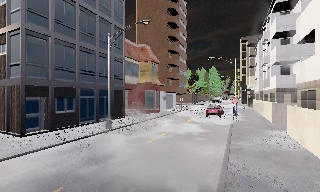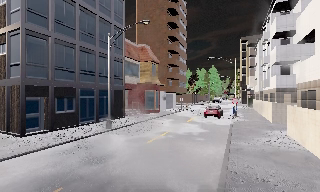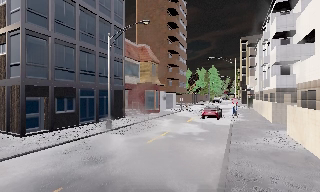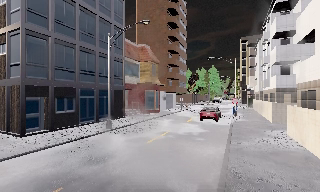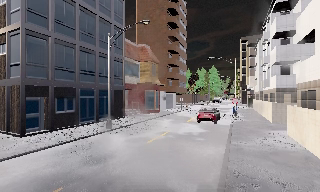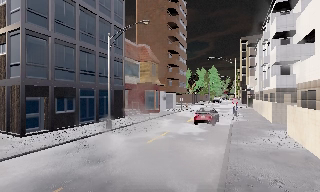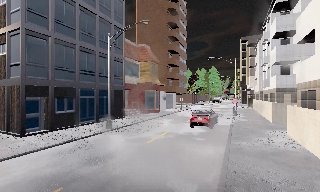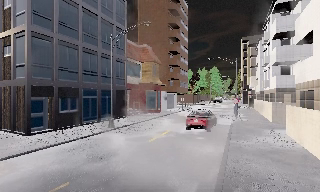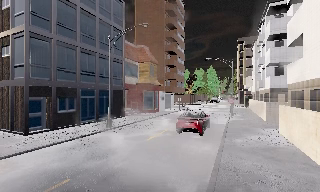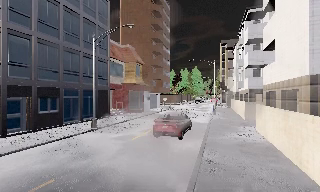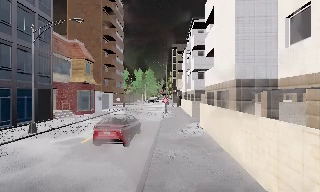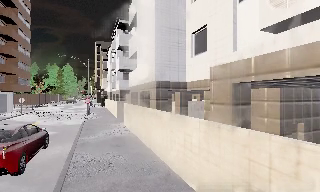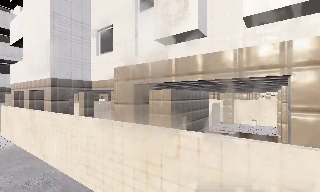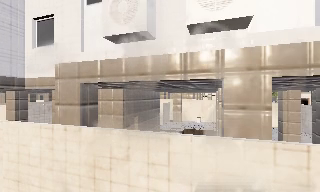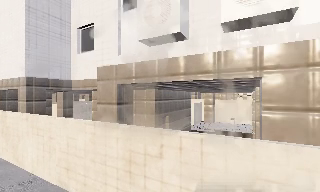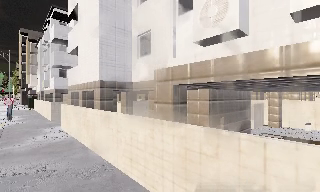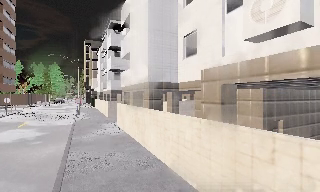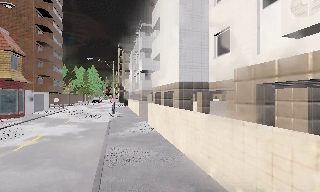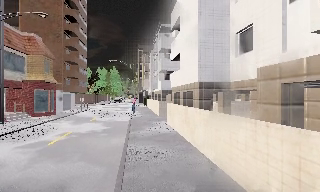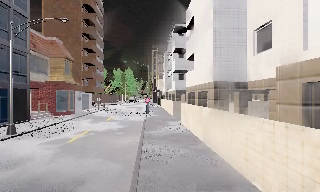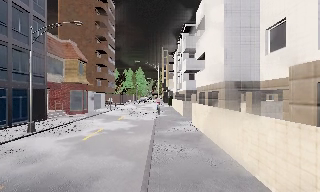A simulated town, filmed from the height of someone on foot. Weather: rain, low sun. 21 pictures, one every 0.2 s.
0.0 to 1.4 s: The camera shifts only a little, or ends up much as it began.
1.4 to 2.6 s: The camera pans to its right, which is clockwise from overhead, by about 95 degrees. It travels backward, about 1 m.
2.6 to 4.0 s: The camera swings to its left by about 70 degrees, and the scene slides to the right. It travels backward, about 1 m.
The film runs backward here.
